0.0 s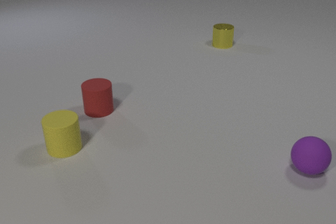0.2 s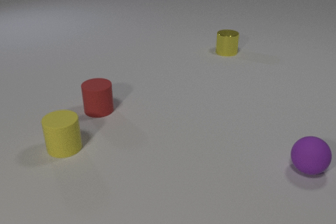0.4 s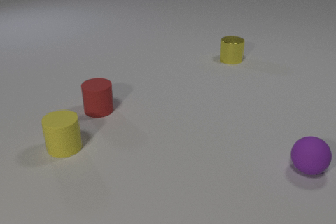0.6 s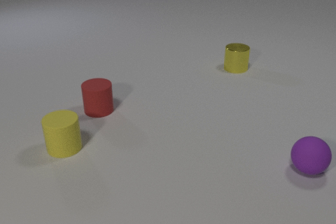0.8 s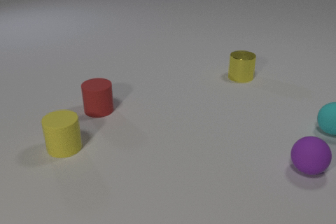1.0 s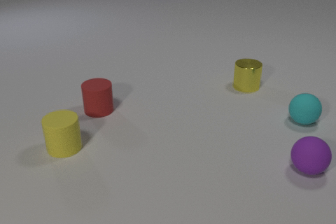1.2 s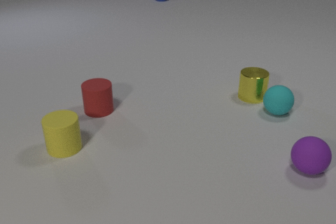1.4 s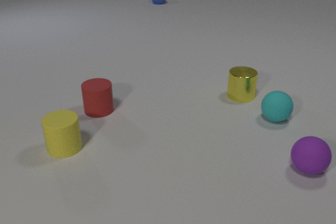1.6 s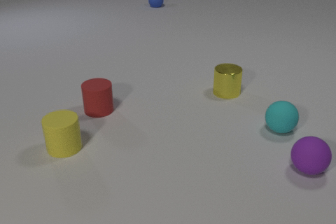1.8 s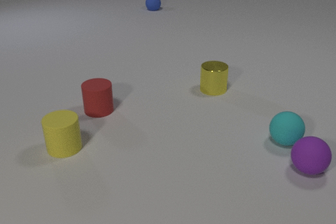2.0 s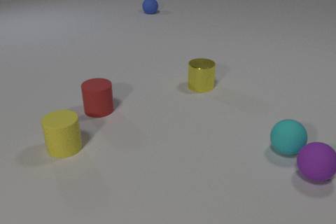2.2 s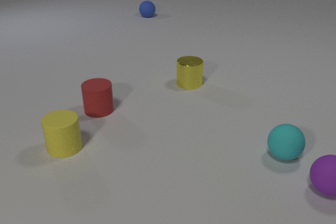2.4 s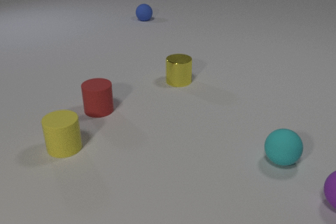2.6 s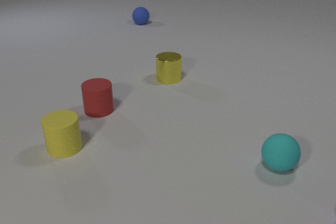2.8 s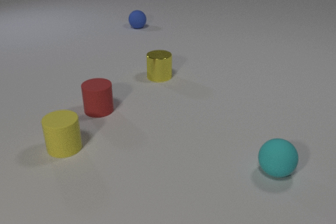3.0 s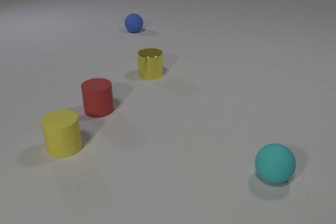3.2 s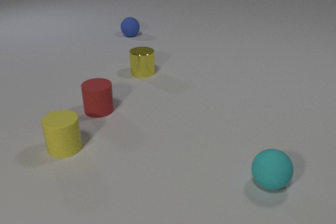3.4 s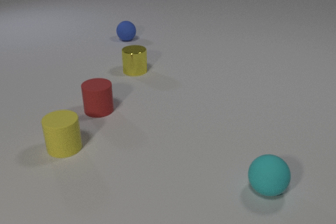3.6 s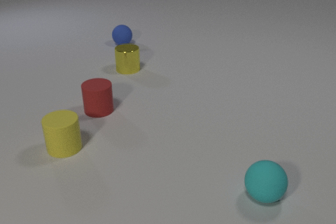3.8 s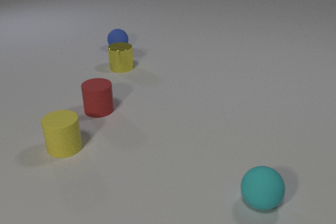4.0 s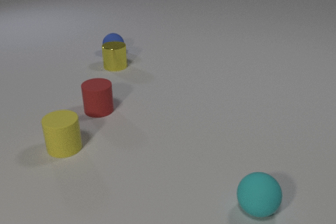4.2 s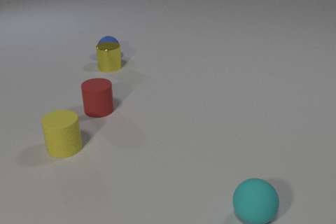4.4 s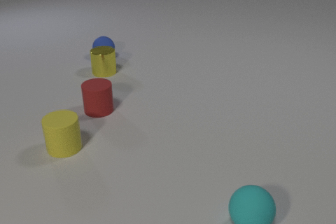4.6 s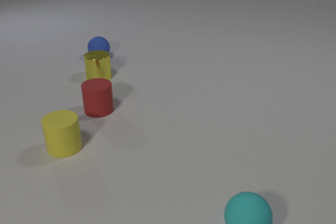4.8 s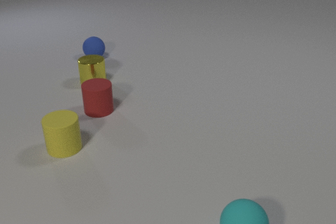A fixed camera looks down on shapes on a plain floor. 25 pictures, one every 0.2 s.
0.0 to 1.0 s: The cyan rubber sphere comes in at the right edge, rolls to the left. The yellow metal cylinder slides toward the camera.
1.0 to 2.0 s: The cyan rubber sphere rolls toward the camera. The yellow metal cylinder slides to the left. The purple rubber sphere rolls toward the camera. The blue rubber sphere comes in at the top edge, rolls toward the camera. The cyan rubber sphere and the yellow metal cylinder collide. The cyan rubber sphere and the purple rubber sphere collide.
2.0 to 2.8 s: The cyan rubber sphere rolls toward the camera. The yellow metal cylinder slides to the left and away from the camera. The purple rubber sphere rolls toward the camera and to the right, leaves at the right edge. The blue rubber sphere rolls toward the camera.
2.8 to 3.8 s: The cyan rubber sphere rolls toward the camera. The yellow metal cylinder slides to the left and away from the camera. The blue rubber sphere rolls toward the camera.
3.8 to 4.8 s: The cyan rubber sphere rolls toward the camera. The yellow metal cylinder slides toward the camera and to the left. The blue rubber sphere rolls to the left and toward the camera. The yellow metal cylinder and the blue rubber sphere collide.
What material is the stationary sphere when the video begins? rubber.
How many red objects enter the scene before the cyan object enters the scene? 0.
What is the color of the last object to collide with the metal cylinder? blue.
